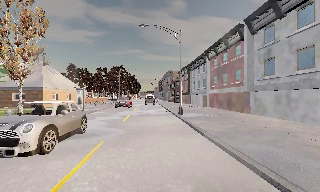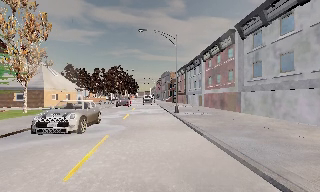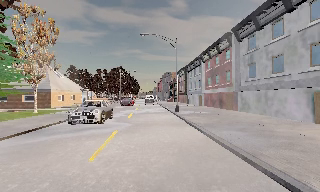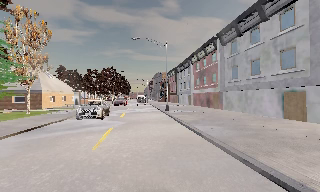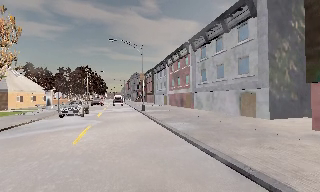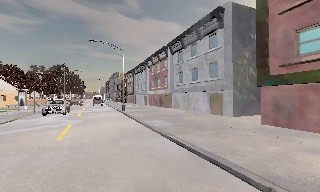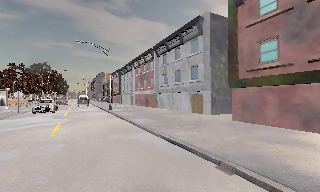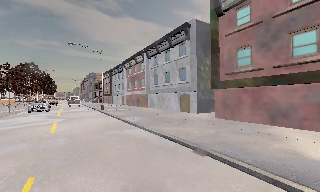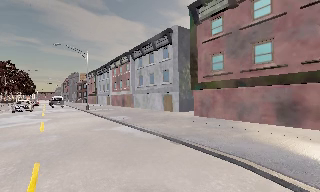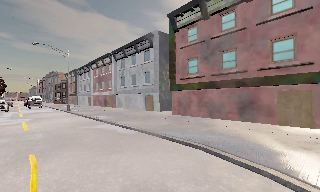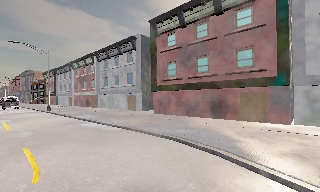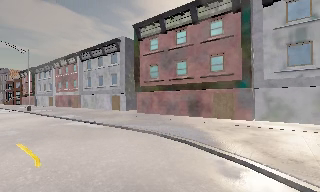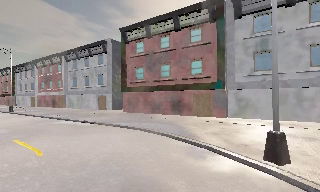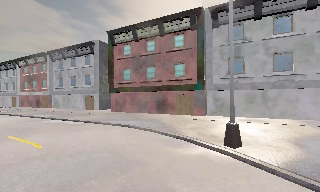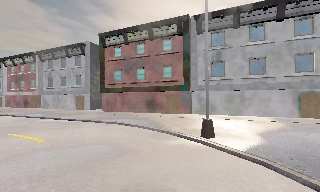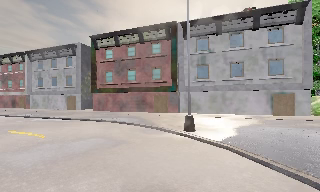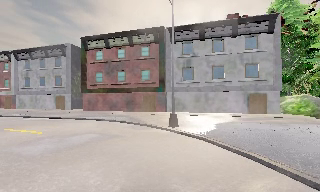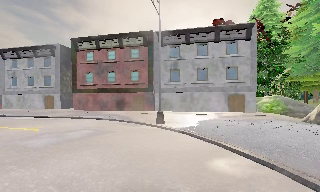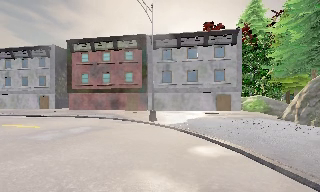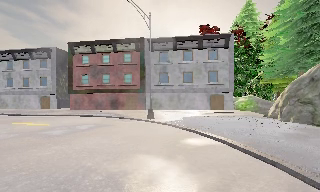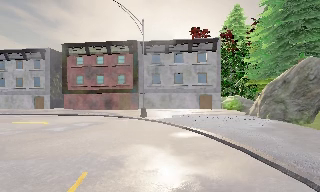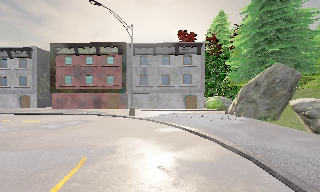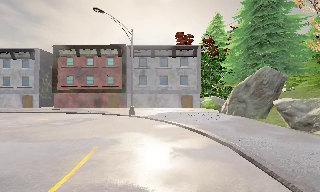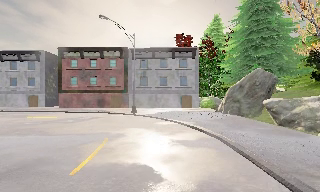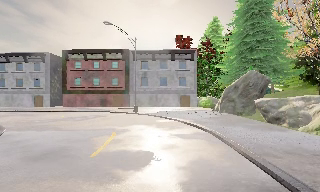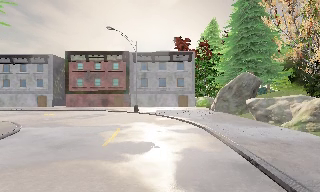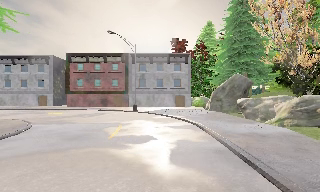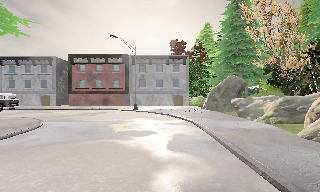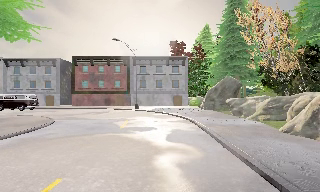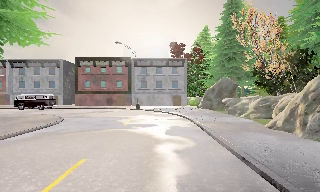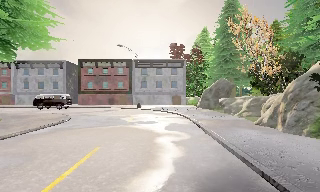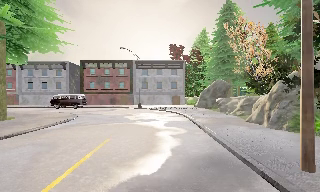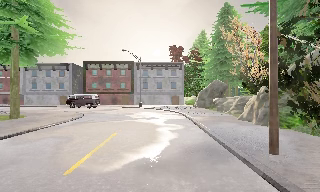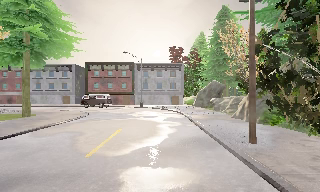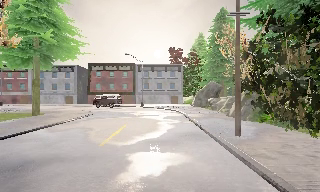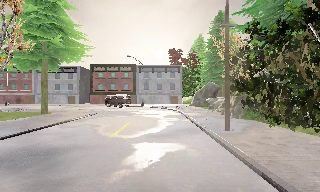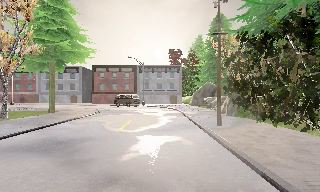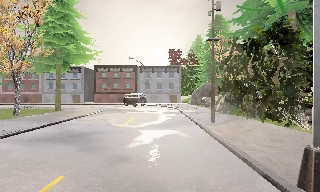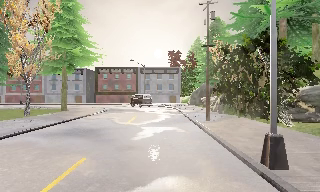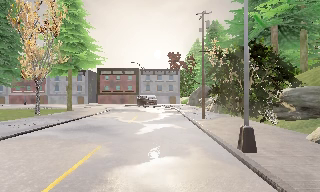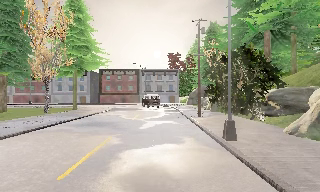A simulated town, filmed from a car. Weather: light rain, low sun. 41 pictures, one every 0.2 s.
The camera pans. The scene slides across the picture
to the left.
The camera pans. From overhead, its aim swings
clockwise.
0.0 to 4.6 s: The scene slides to the left, as the camera pans about 85 degrees to its right. It travels backward, about 25 m.
4.6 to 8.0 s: The camera travels backward, about 17 m, so what stands in front gets smaller.
The film runs backward here.
